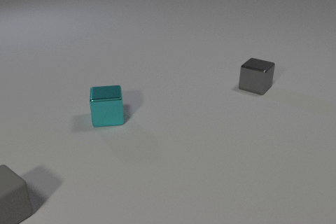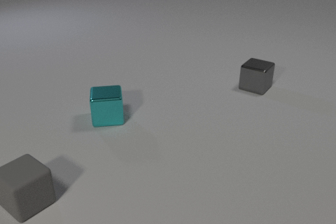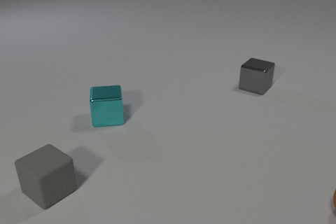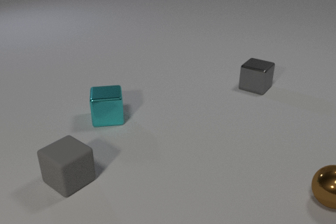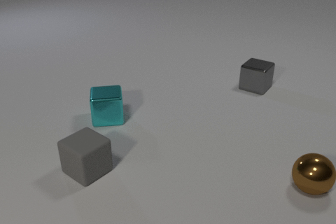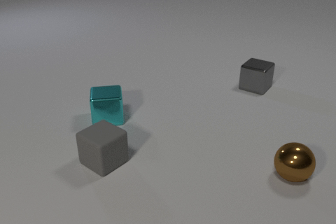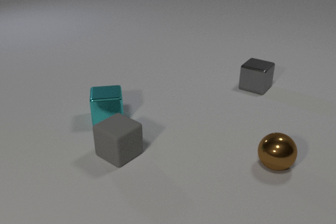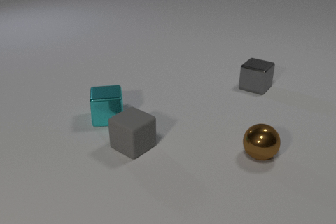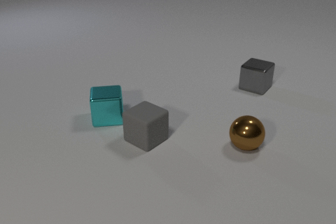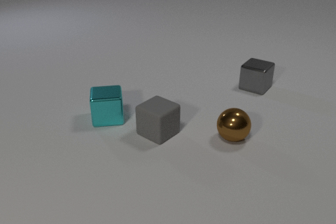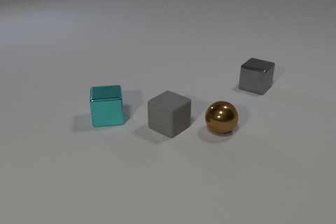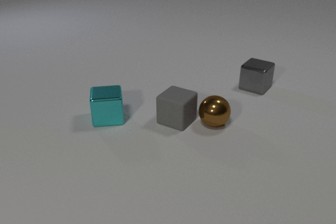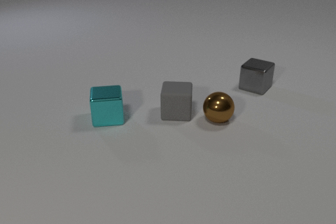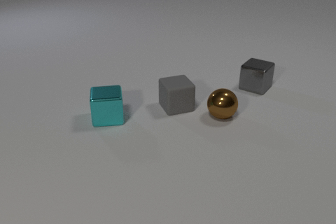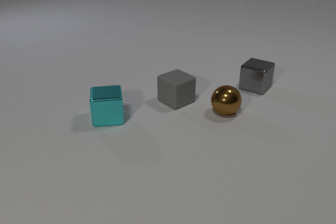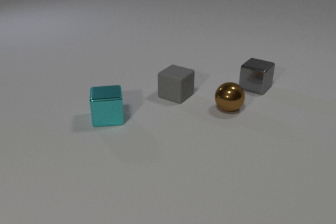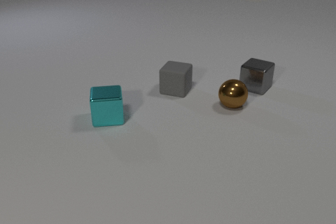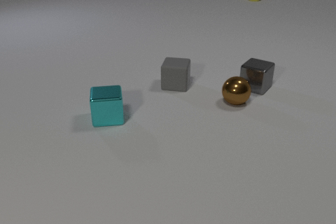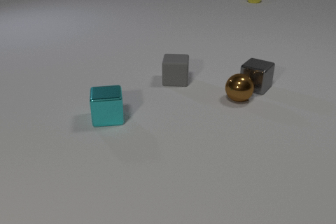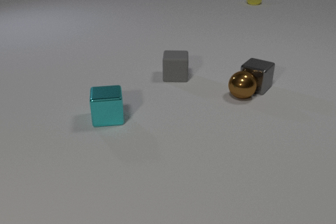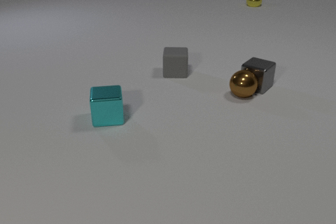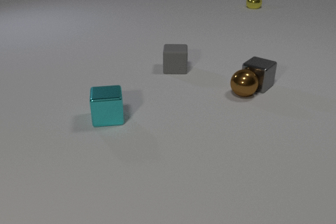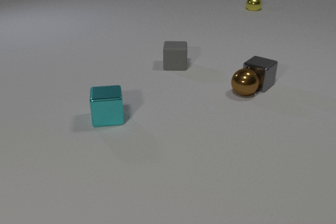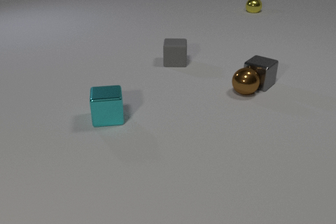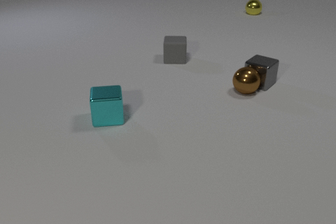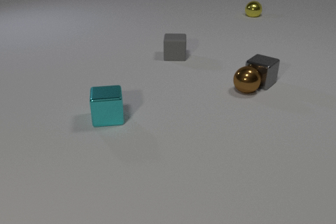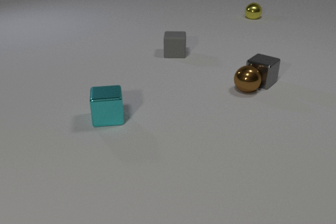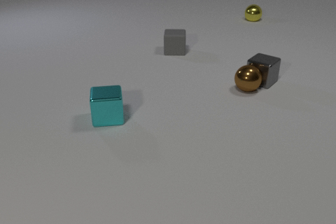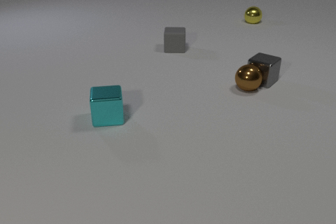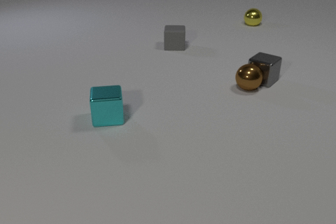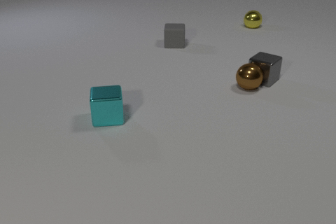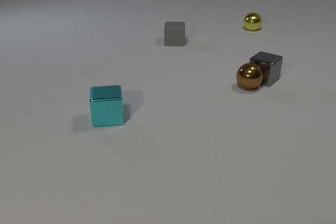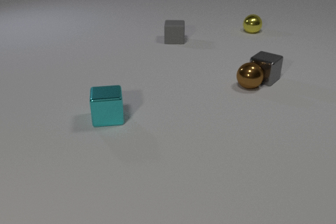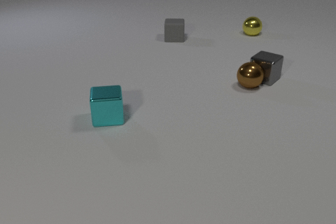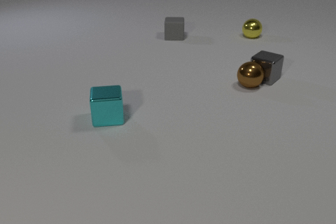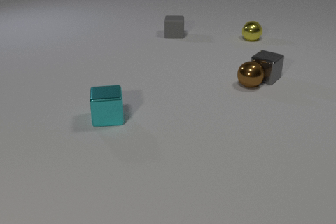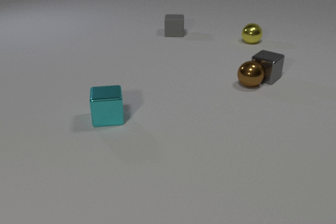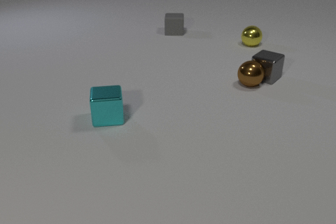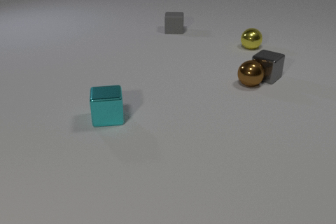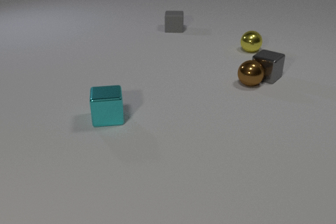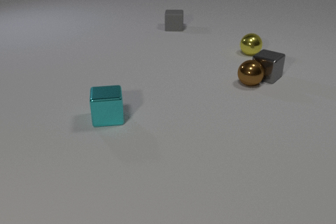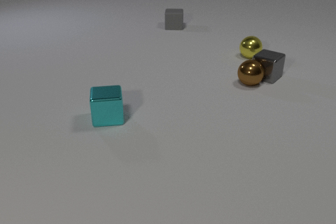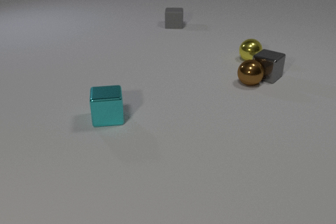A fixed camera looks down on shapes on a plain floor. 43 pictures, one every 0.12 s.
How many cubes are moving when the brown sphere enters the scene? 1.
What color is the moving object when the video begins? gray.
What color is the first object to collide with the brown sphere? gray.
0.00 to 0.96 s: The brown metal sphere comes in at the right edge, rolls to the left and away from the camera. The gray rubber cube slides to the right and away from the camera.
0.96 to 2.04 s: The brown metal sphere rolls away from the camera. The gray rubber cube slides away from the camera, spins counterclockwise seen from above by about 120 degrees, its near face sliding to the right. The yellow metal sphere comes in at the top edge, rolls toward the camera. The brown metal sphere and the gray rubber cube collide.
2.04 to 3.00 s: The brown metal sphere rolls away from the camera. The gray rubber cube slides away from the camera. The gray metal cube slides away from the camera. The yellow metal sphere rolls toward the camera. The brown metal sphere and the gray metal cube collide.
3.00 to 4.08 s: The brown metal sphere rolls away from the camera. The gray rubber cube slides away from the camera. The gray metal cube slides away from the camera. The yellow metal sphere rolls toward the camera.
4.08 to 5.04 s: The brown metal sphere rolls away from the camera. The gray rubber cube slides away from the camera. The yellow metal sphere rolls toward the camera.
